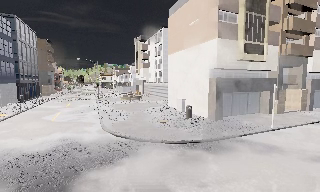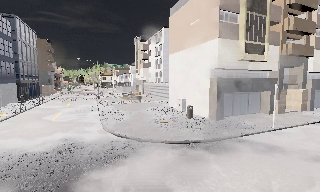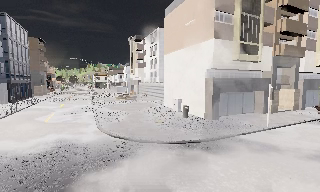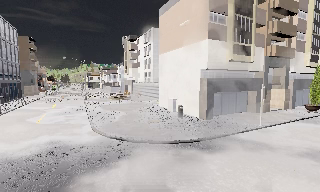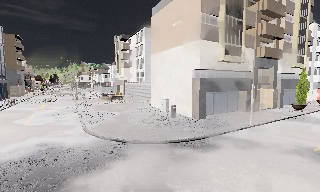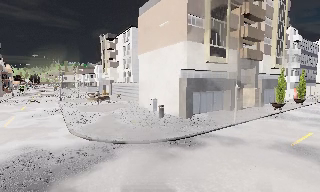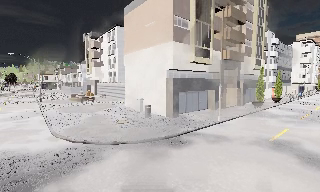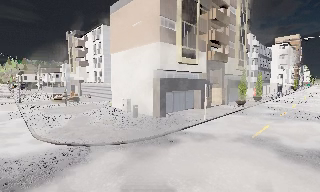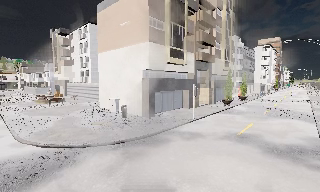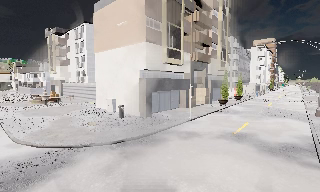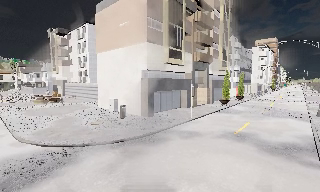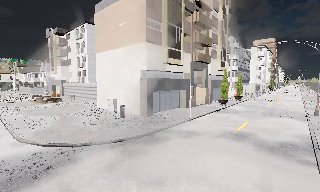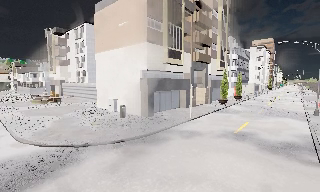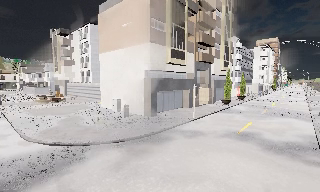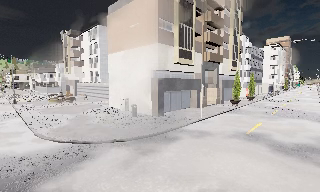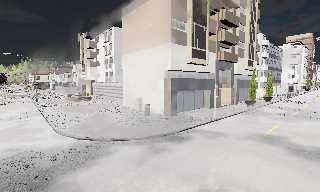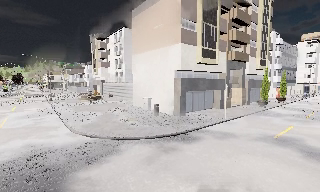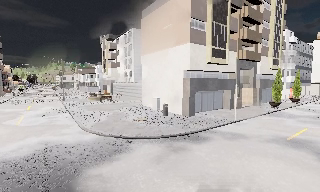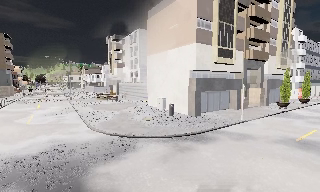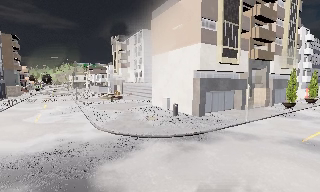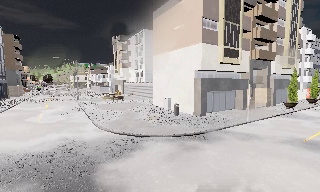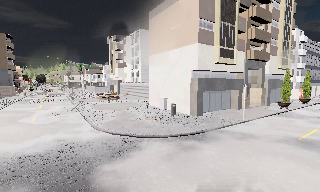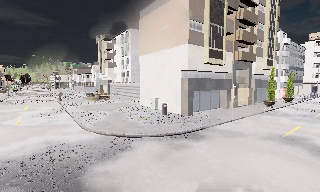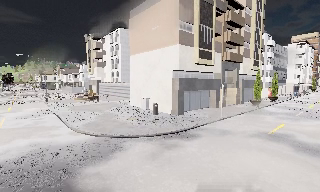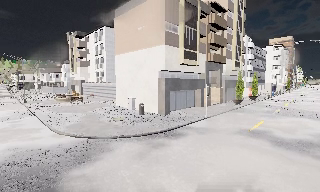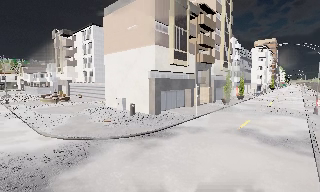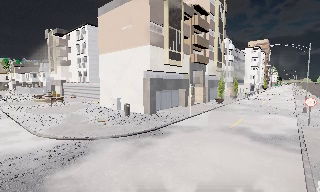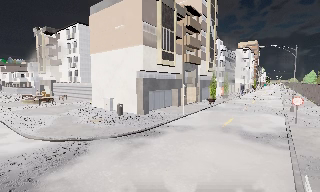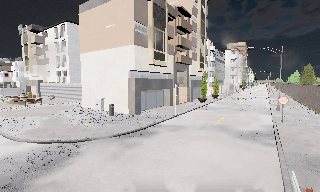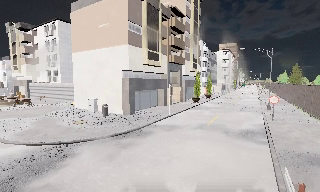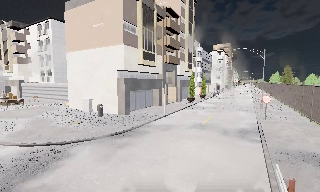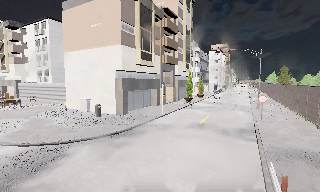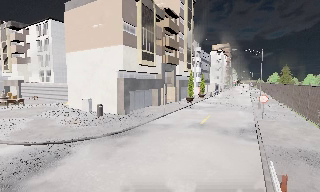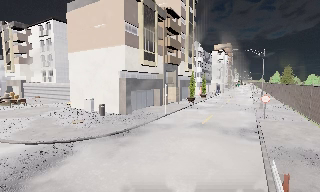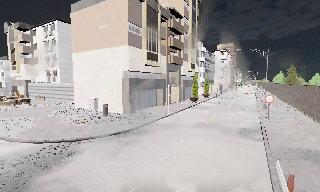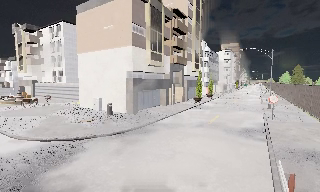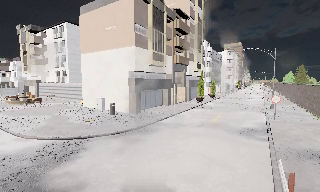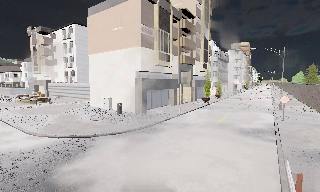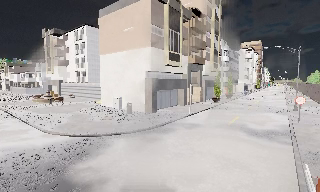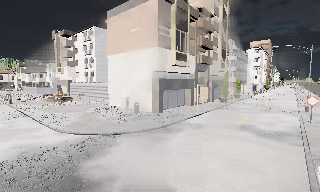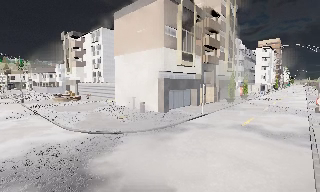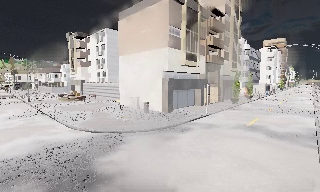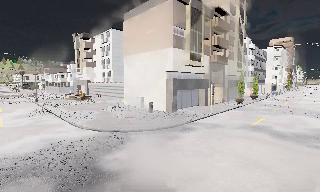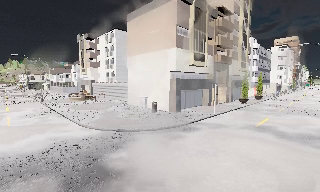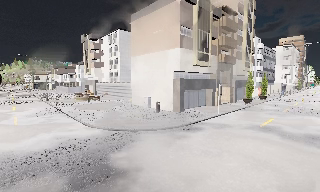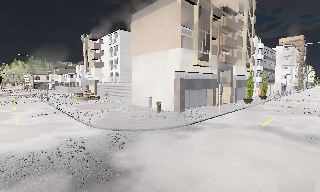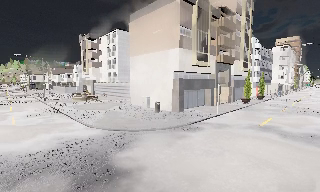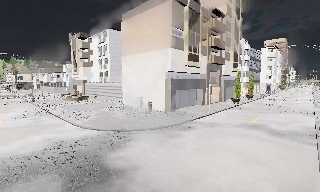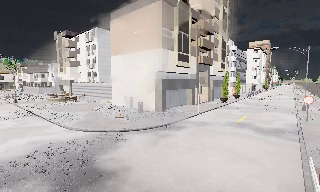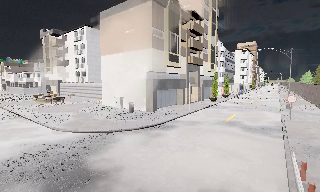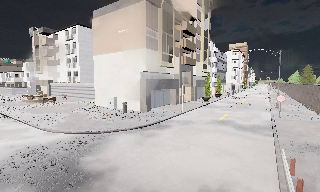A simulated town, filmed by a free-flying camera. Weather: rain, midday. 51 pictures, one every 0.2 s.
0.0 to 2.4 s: The camera pans to its right, which is clockwise from overhead, by about 25 degrees. It travels to its left, about 1 m.
2.4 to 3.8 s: The camera pans to its left, which is counterclockwise from overhead, by about 20 degrees. It travels backward, about 0.5 m, so what stands in front gets smaller.
3.8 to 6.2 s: The camera pans to its right, which is clockwise from overhead, by about 30 degrees. It travels to its left and backward, about 1 m.
6.2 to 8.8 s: The scene slides to the right, as the camera pans about 20 degrees to its left. It travels backward, about 1 m, so what stands in front gets smaller.
8.8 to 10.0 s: The camera pans to its right, which is clockwise from overhead, by about 15 degrees.
The film runs backward here.
